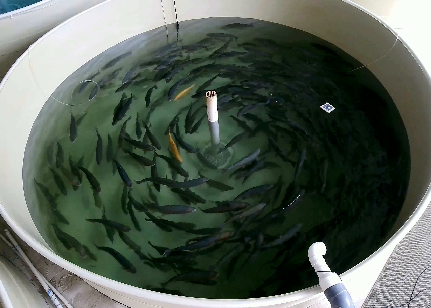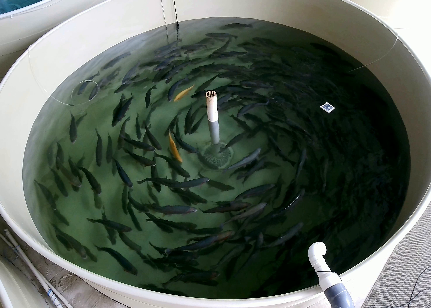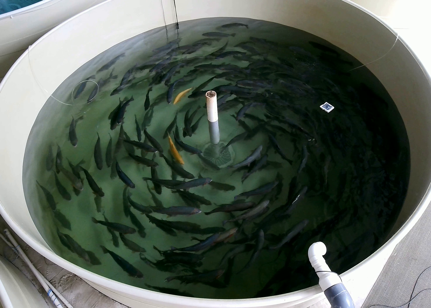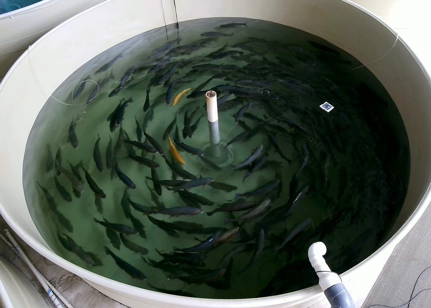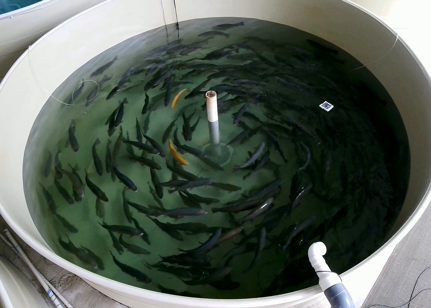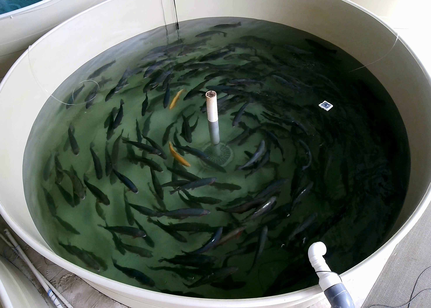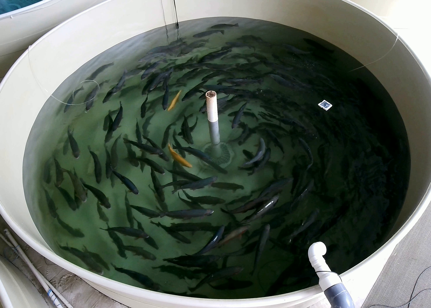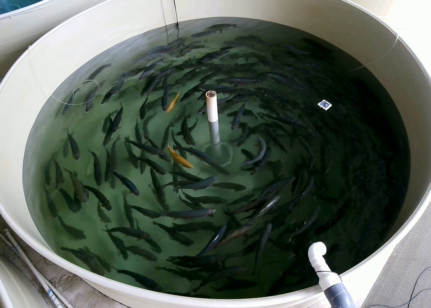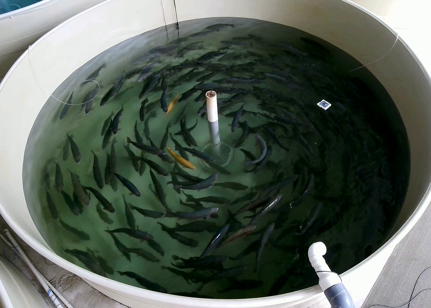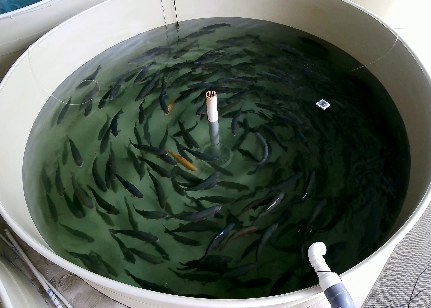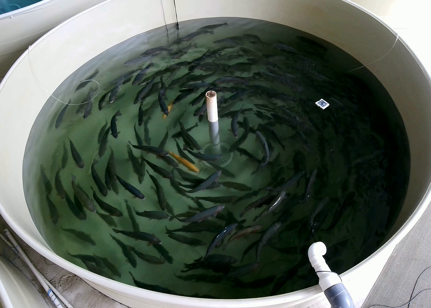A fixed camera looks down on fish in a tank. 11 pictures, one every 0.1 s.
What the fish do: Normal cruising.
